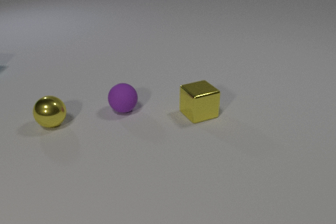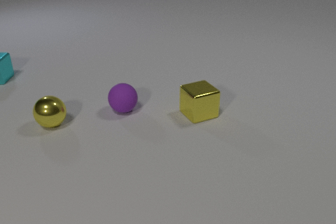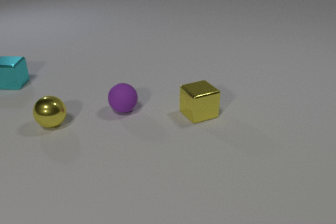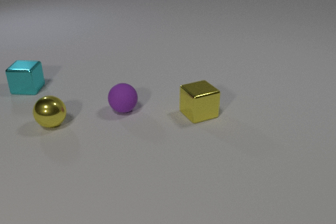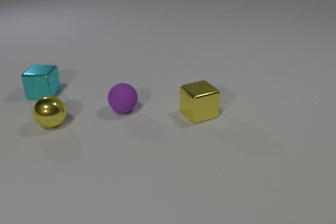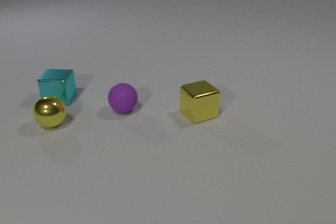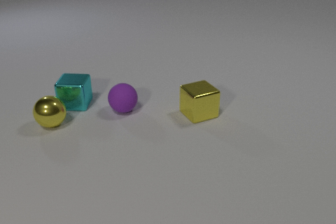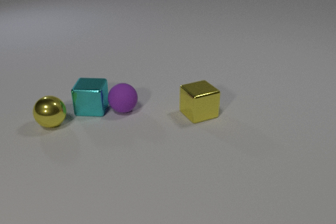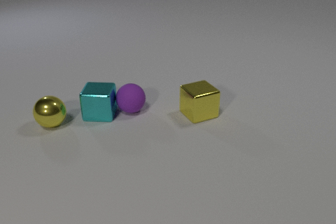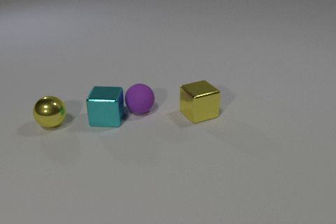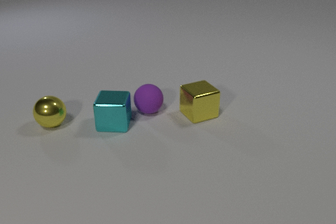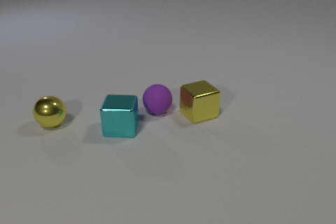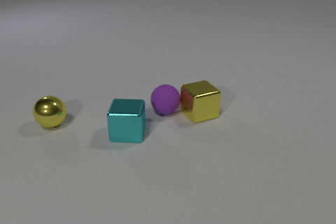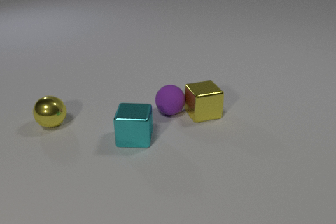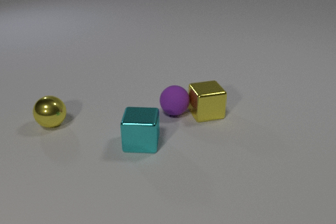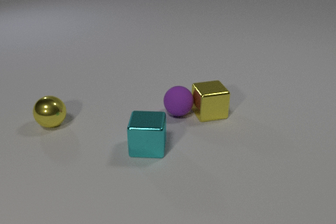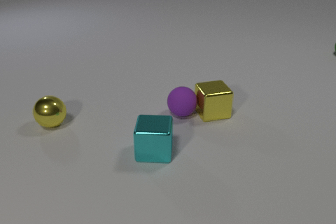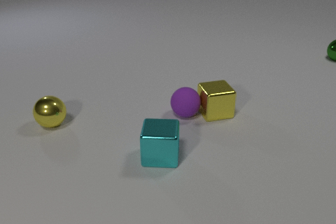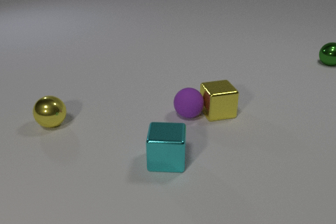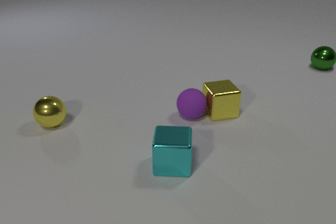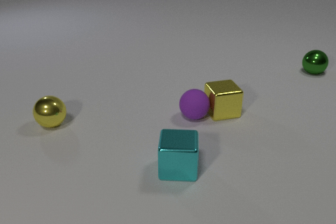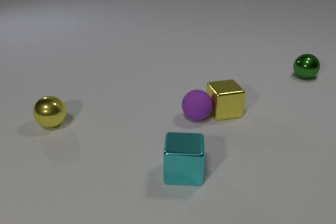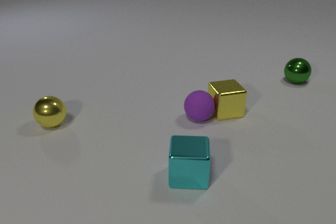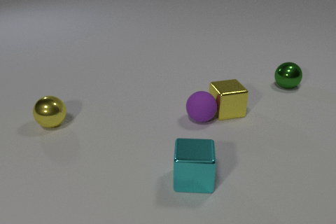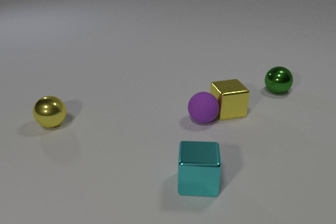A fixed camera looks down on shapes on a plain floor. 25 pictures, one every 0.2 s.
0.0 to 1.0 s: The cyan metal cube comes in at the left edge, slides toward the camera and to the right.
1.0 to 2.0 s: The cyan metal cube slides toward the camera and to the right. The purple rubber sphere rolls to the right. The cyan metal cube and the purple rubber sphere collide.
2.0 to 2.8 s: The cyan metal cube slides toward the camera and to the right. The purple rubber sphere rolls to the right. The yellow metal cube slides to the right. The purple rubber sphere and the yellow metal cube collide.
2.8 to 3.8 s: The cyan metal cube slides toward the camera and to the right. The purple rubber sphere rolls to the right. The yellow metal cube slides to the right. The green metal sphere comes in at the right edge, rolls toward the camera and to the left.
3.8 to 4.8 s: The cyan metal cube slides toward the camera and to the right. The purple rubber sphere rolls to the right and toward the camera. The yellow metal cube slides to the right. The green metal sphere rolls toward the camera and to the left.
How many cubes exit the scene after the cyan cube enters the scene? 0.
What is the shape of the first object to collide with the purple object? cube.
What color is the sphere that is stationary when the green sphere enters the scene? yellow.
